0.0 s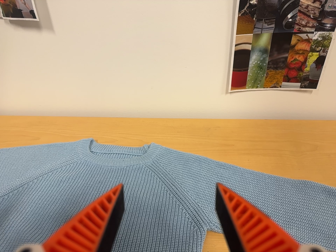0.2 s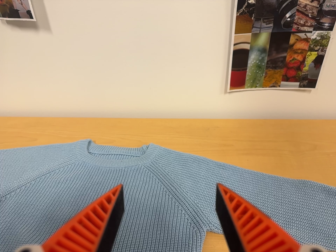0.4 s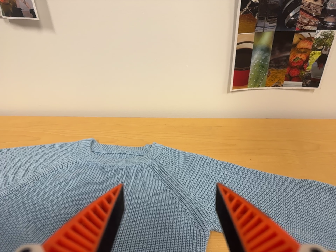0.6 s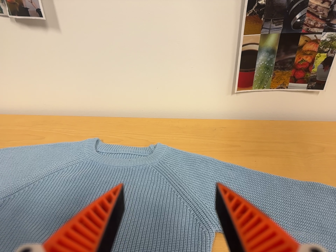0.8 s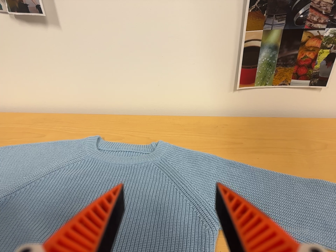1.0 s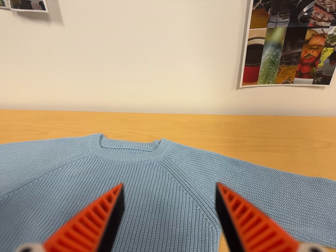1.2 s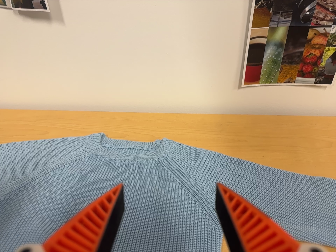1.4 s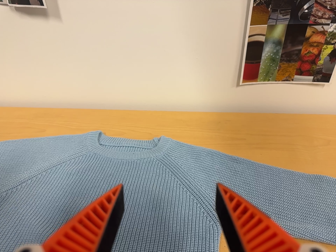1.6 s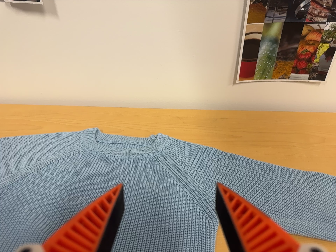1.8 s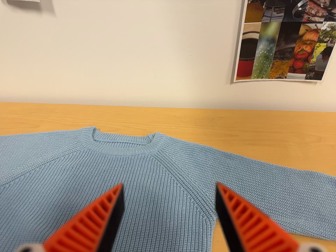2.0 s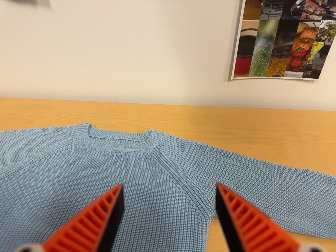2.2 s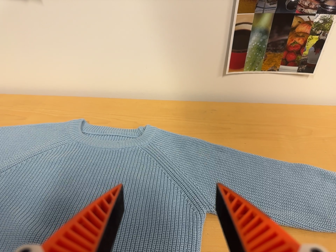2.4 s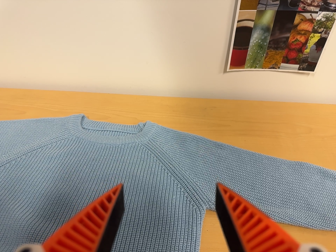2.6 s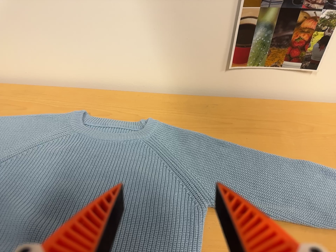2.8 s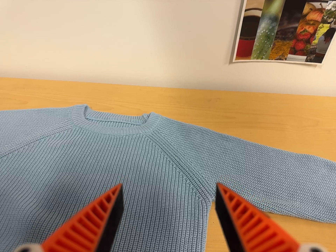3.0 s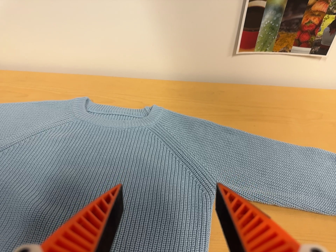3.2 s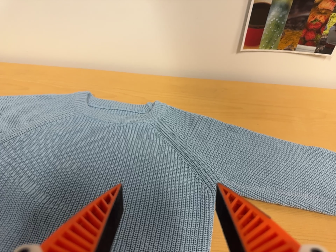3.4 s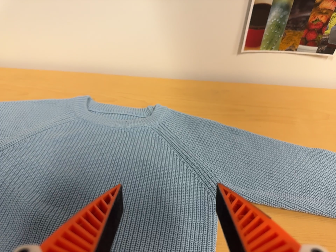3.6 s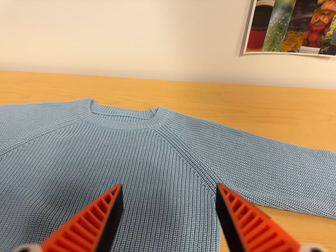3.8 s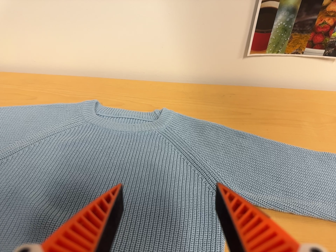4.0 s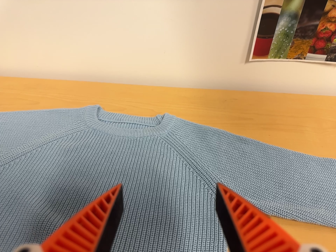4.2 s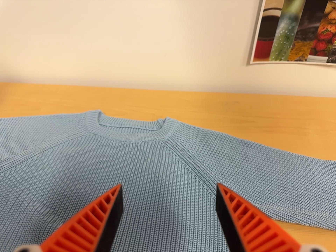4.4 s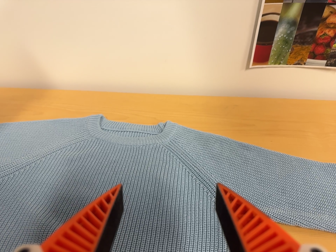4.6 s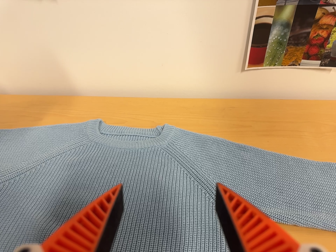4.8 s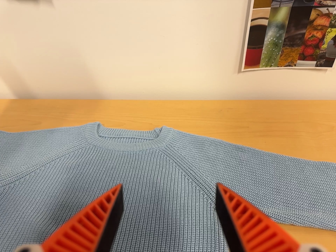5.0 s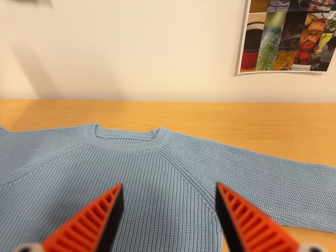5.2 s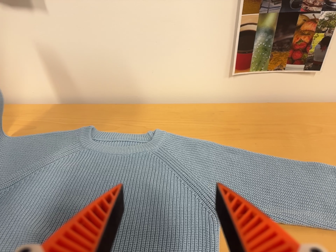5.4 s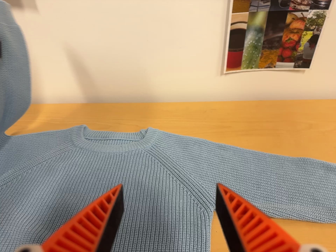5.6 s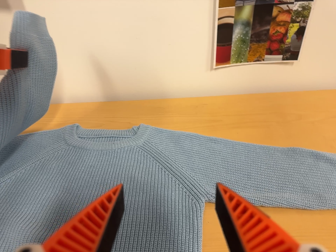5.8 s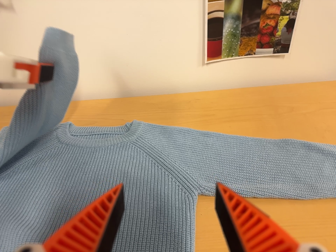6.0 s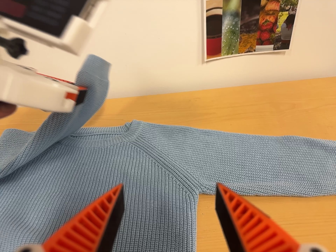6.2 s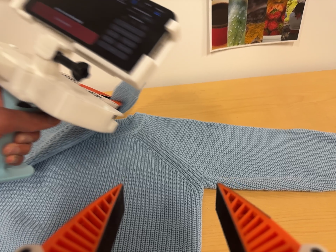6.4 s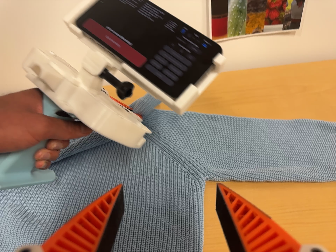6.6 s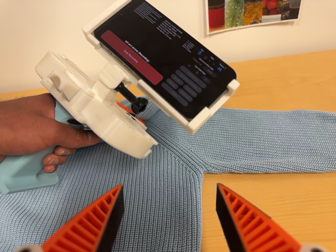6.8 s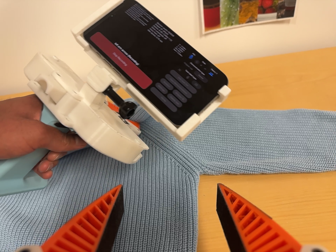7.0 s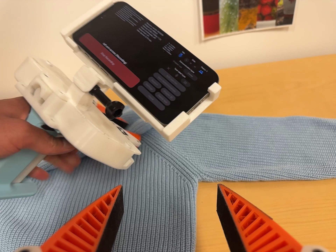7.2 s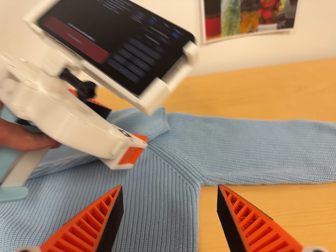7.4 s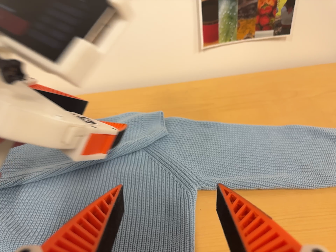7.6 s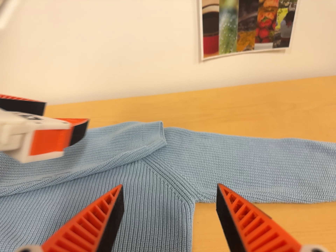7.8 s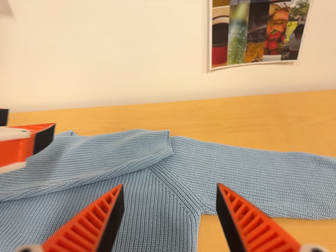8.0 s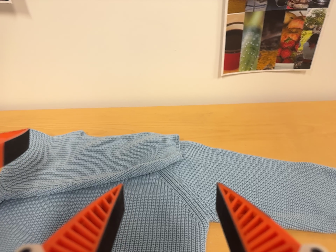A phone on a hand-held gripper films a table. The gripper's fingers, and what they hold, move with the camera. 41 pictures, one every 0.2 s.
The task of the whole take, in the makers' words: left arm across.
0.0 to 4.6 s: The camera travels to its left, about 6 cm, so close, fixed things drift to the right.
4.6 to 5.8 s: The camera travels to its right, about 5 cm, so close, fixed things drift to the left.
5.8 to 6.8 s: The camera shifts only a little, or ends up much as it began.
6.8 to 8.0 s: The camera travels toward the top of its view, about 5 cm, so close, fixed things drift downward.
The film runs forward here.
